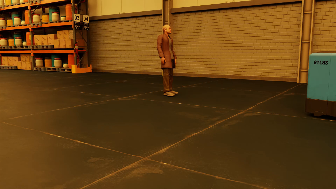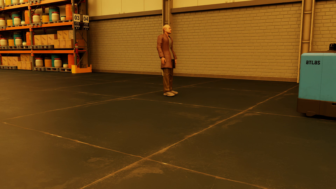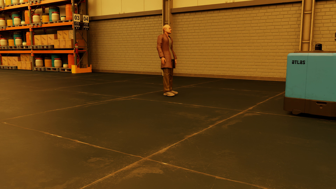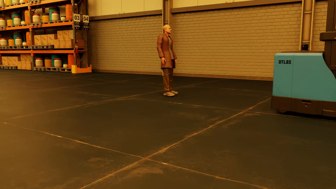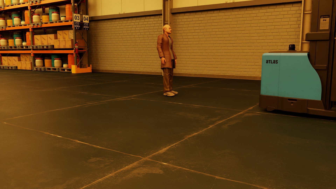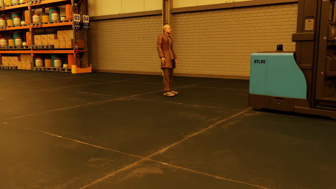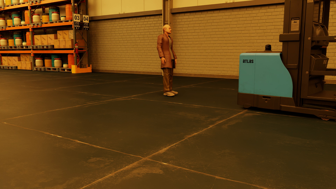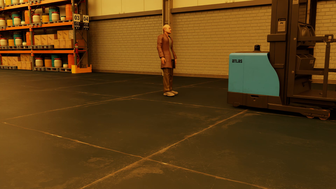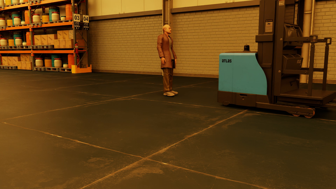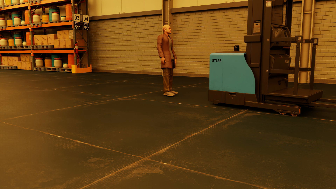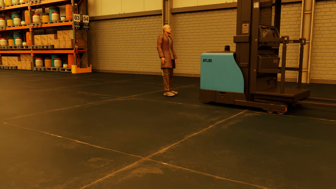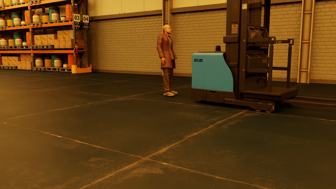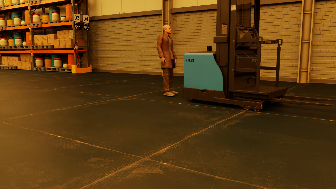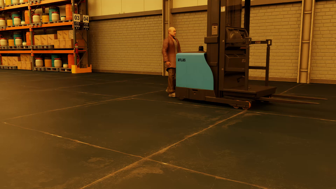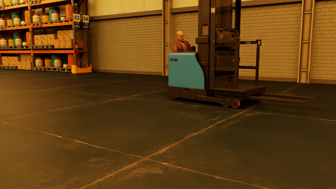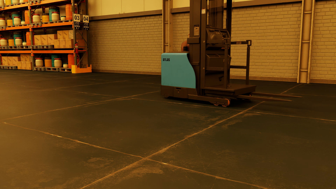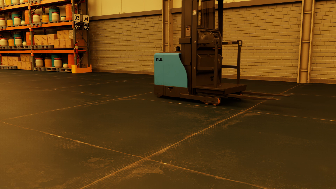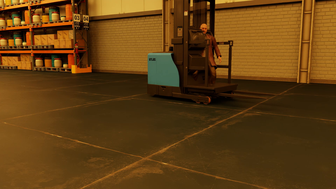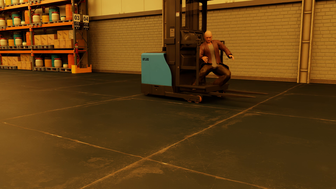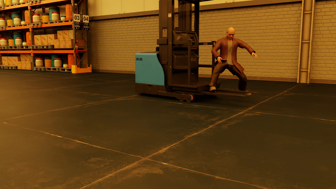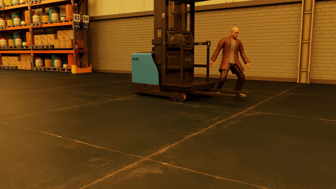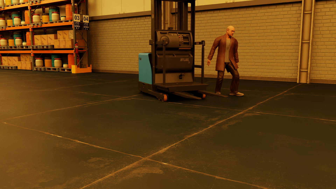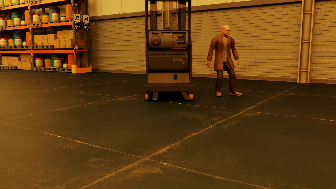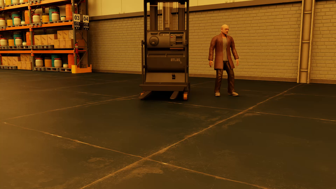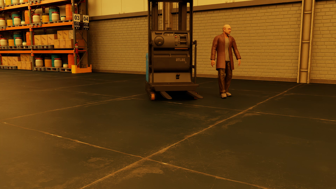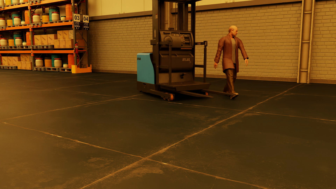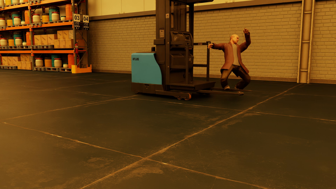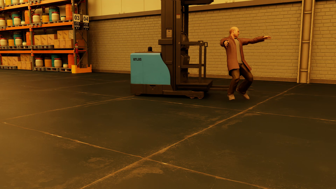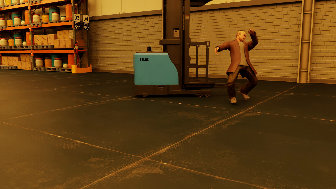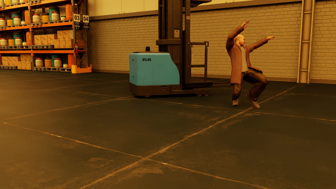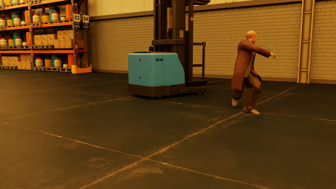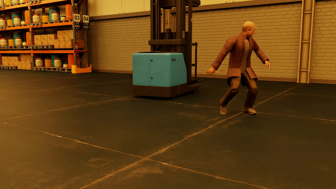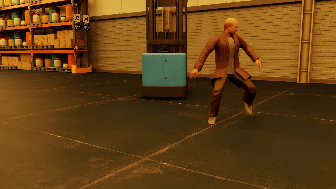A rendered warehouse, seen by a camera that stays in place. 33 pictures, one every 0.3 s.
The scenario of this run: Near miss between a forklift and a person.
